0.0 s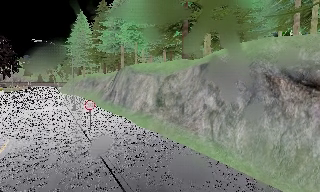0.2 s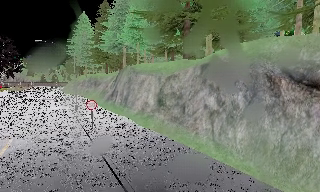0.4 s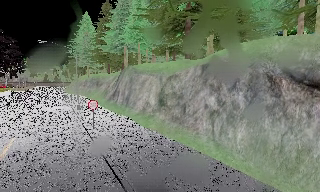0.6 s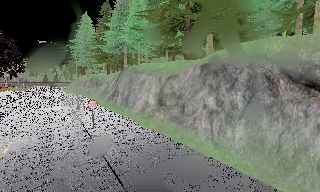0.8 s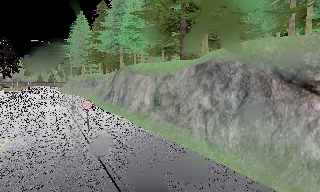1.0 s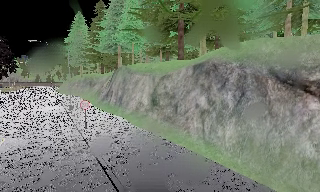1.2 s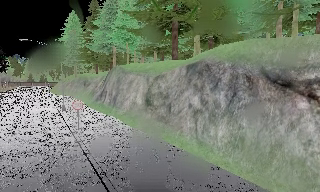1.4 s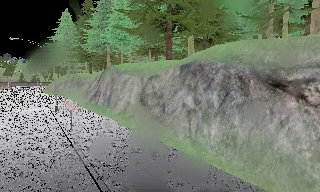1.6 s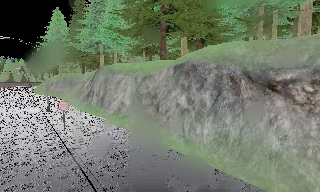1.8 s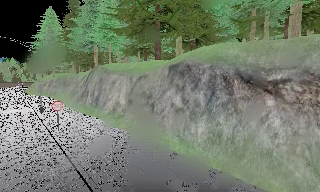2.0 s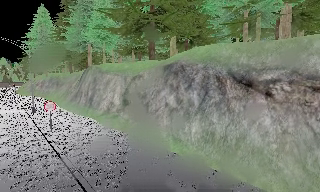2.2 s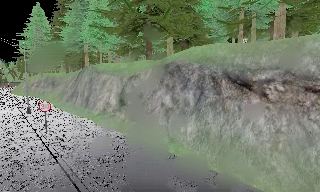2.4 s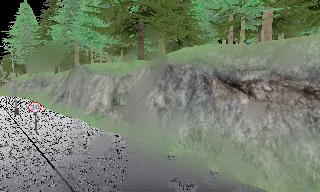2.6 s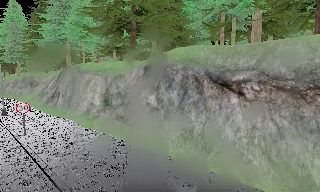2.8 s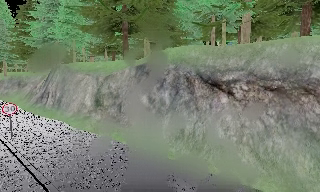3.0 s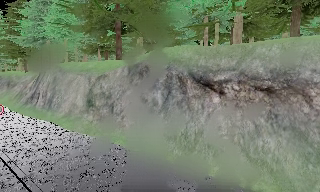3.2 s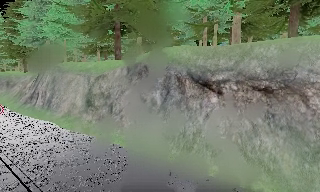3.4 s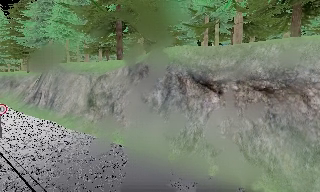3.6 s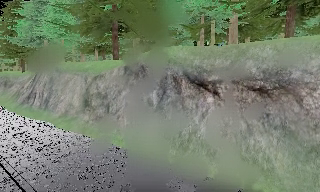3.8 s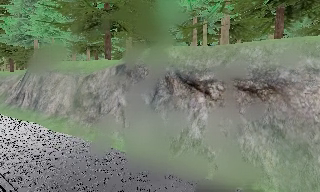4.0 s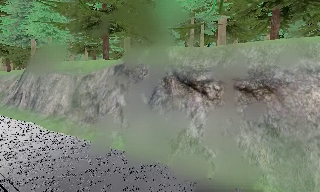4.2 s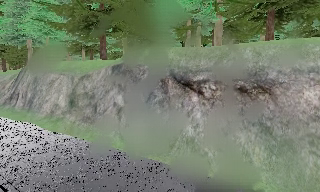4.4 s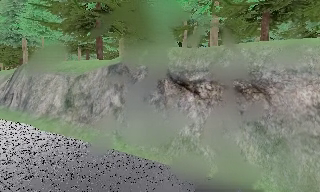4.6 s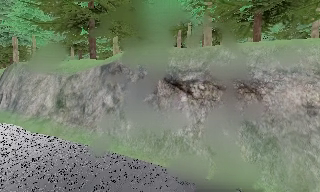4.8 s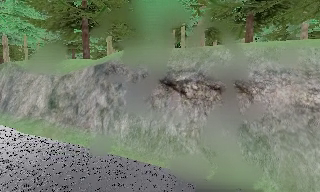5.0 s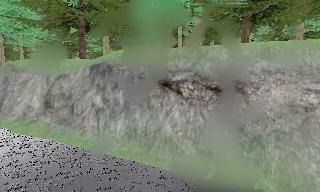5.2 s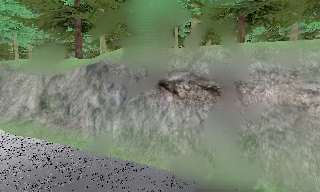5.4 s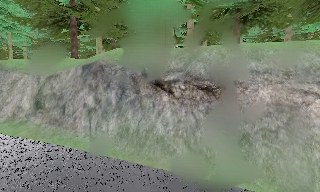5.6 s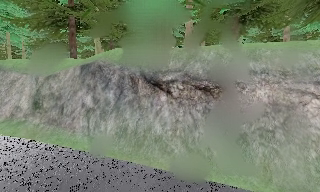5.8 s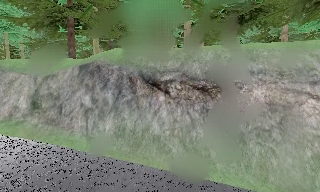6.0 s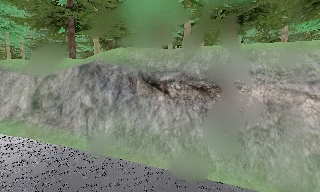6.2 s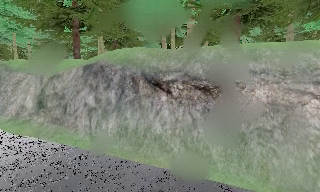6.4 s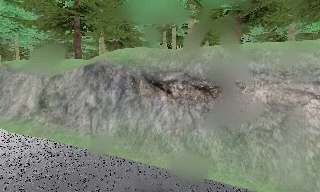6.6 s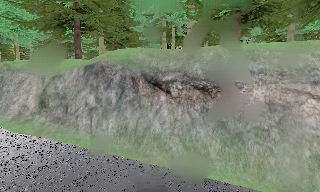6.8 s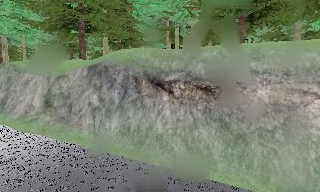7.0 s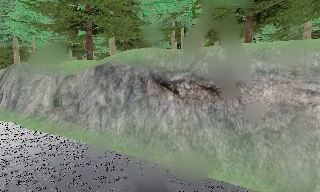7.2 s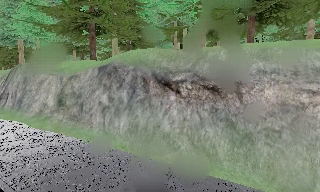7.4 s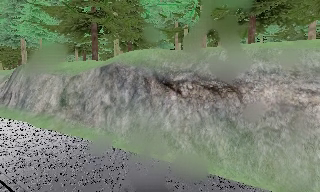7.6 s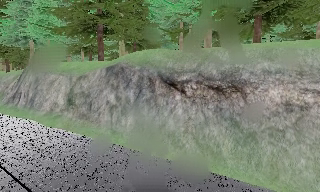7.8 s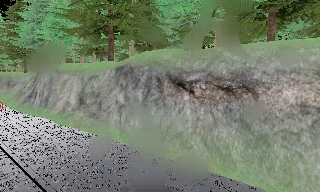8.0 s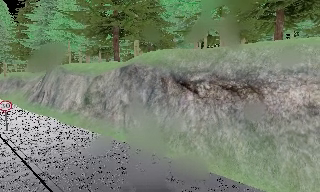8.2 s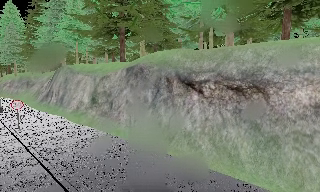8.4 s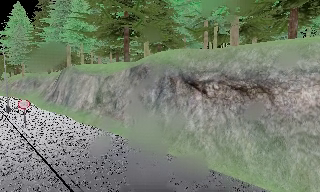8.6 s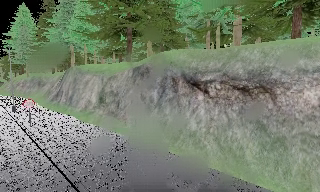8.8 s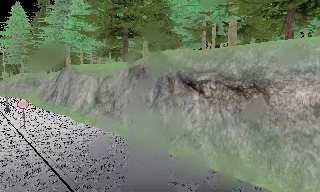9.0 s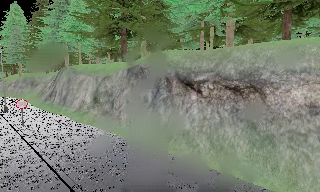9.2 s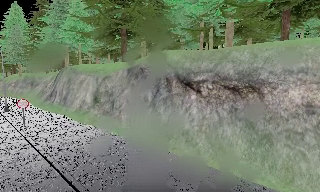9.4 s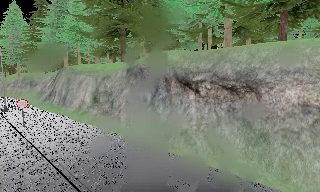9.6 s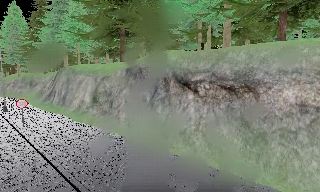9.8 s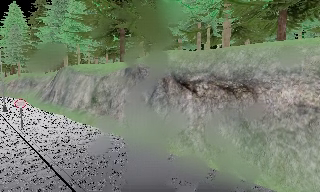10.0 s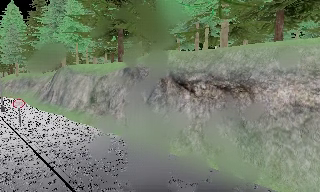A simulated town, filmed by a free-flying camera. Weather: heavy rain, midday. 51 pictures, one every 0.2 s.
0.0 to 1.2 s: The camera shifts only a little, or ends up much as it began.
1.2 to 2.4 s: The scene slides to the left, as the camera pans about 10 degrees to its right.
2.4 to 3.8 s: The camera travels to its right, about 0.5 m, so close, fixed things drift to the left.
3.8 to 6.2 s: The camera travels to its right and backward, about 1 m, so close, fixed things drift to the left.
6.2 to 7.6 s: The camera travels backward, about 0.5 m, so what stands in front gets smaller.
7.6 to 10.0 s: The camera travels to its right and backward, about 1 m.
The film runs backward here.
